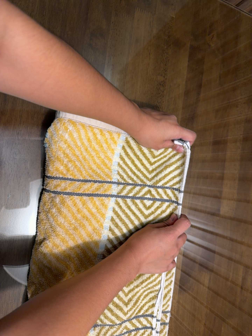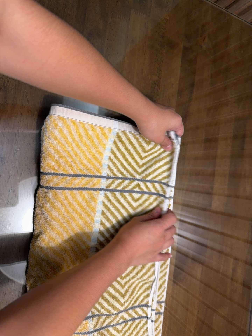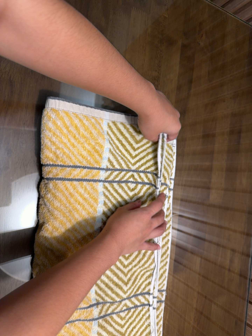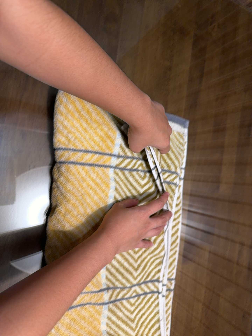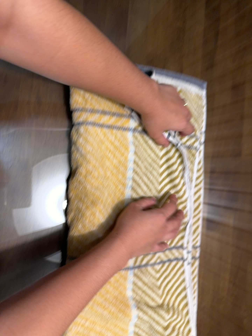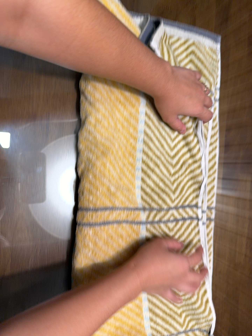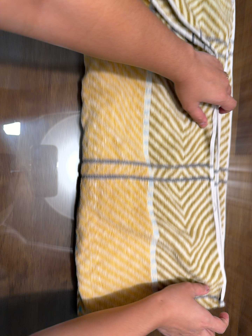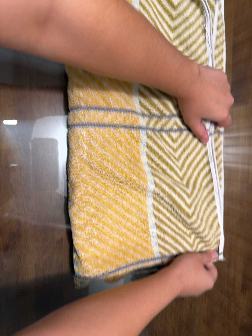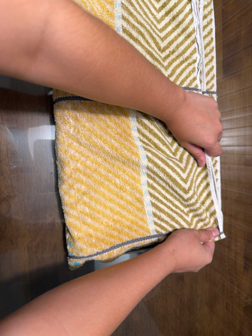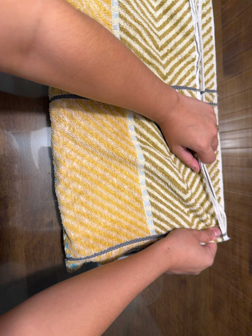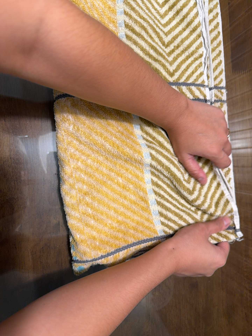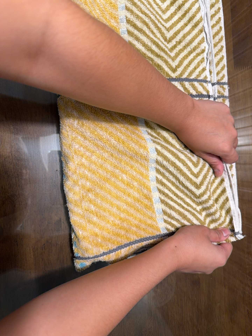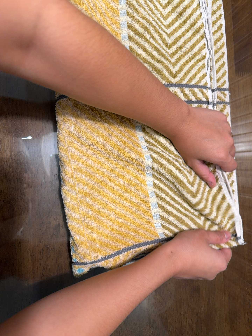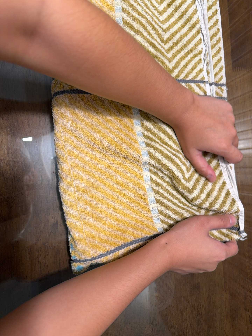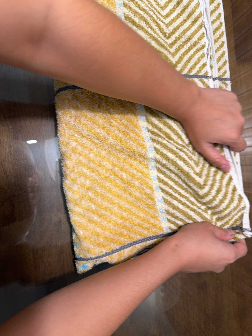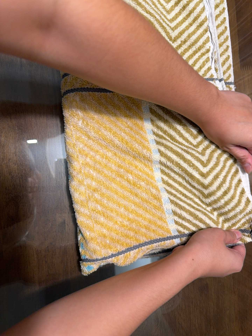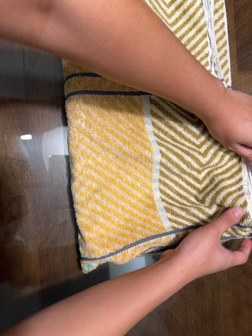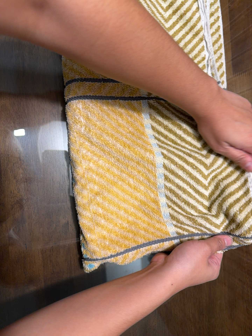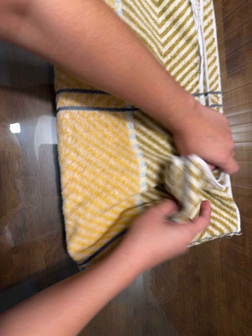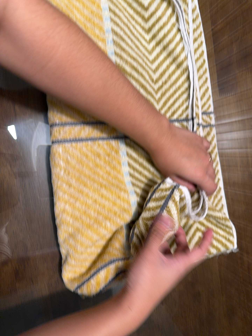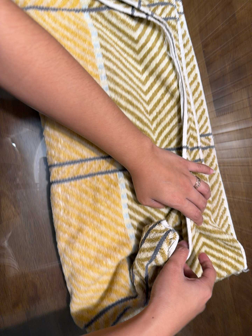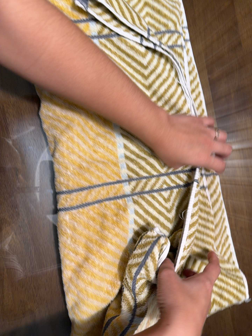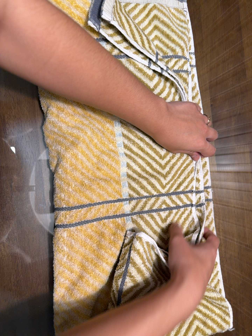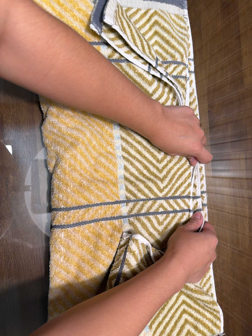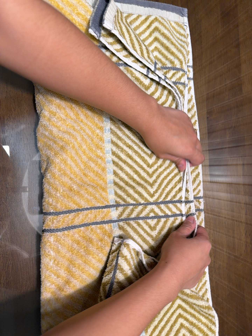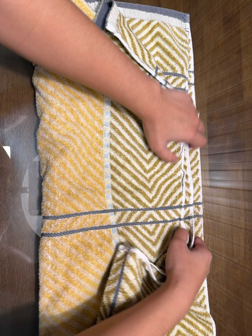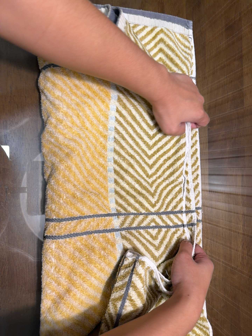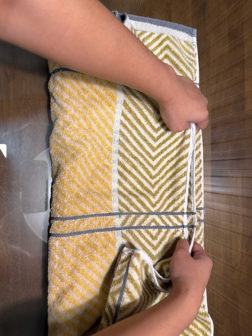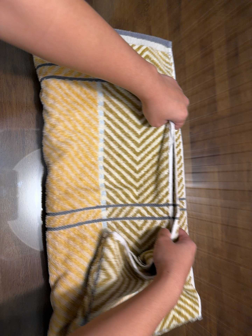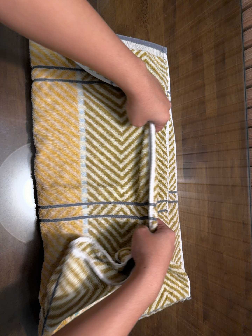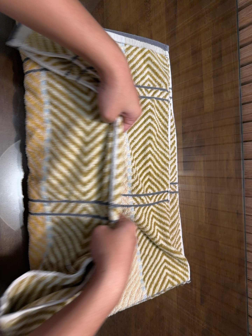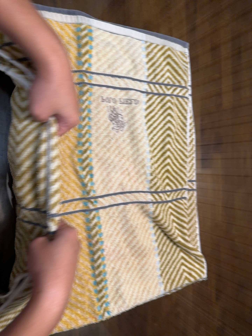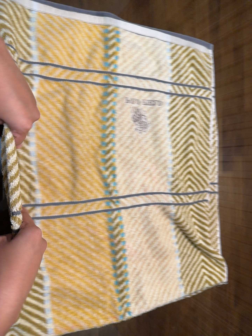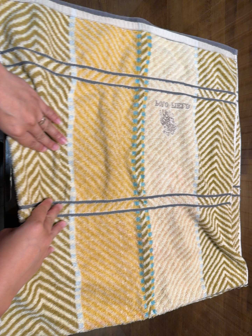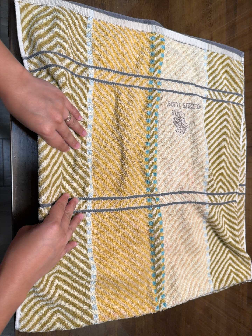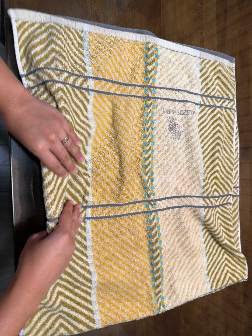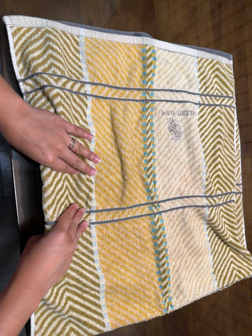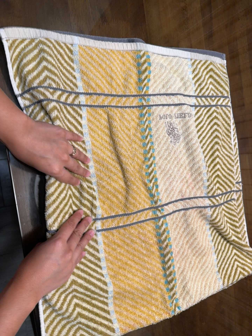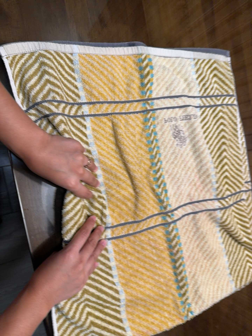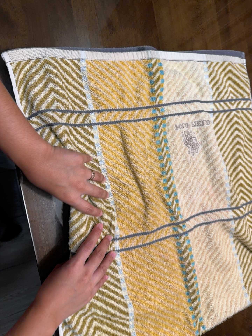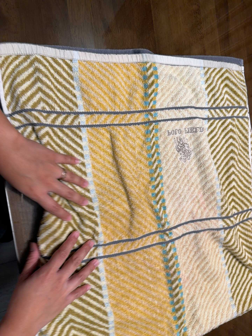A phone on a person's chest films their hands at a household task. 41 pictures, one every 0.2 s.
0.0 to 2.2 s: The camera travels toward the bottom of its view, about 34 cm, so close, fixed things drift upward. It rolls about its line of sight by about 10 degrees, and the scene rotates counterclockwise.
2.2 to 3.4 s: The camera shifts only a little, or ends up much as it began.
3.4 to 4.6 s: The camera travels toward the top of its view, about 16 cm, so close, fixed things drift downward.
4.6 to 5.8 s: The camera pans to its right by about 15 degrees. It travels backward and to its left, about 14 cm, so what stands in front gets smaller.
5.8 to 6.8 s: The camera travels to its left, about 12 cm, so close, fixed things drift to the right.
6.8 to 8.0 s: The camera travels toward the top of its view, about 10 cm, so close, fixed things drift downward.
The film runs backward here.
